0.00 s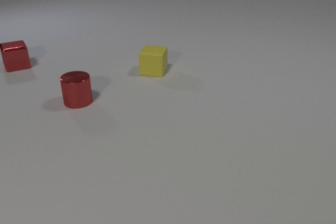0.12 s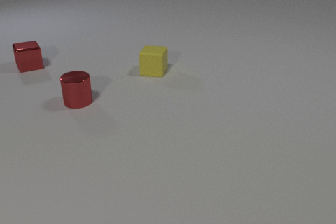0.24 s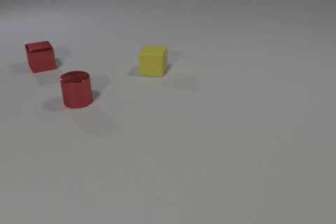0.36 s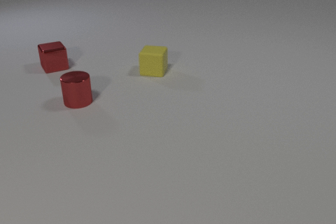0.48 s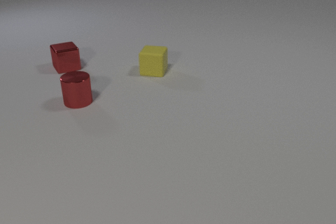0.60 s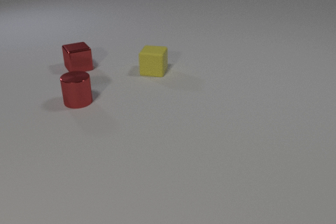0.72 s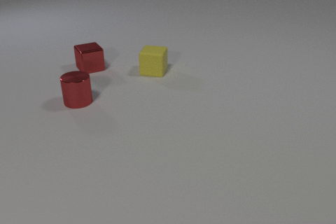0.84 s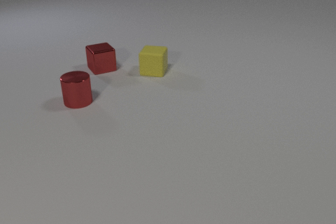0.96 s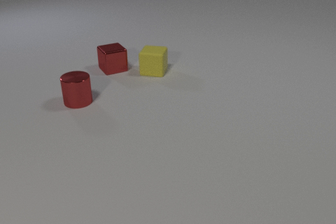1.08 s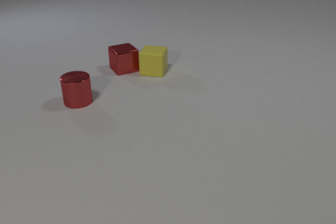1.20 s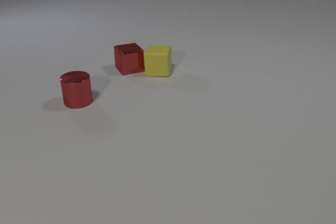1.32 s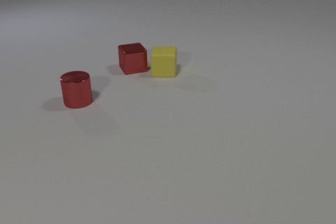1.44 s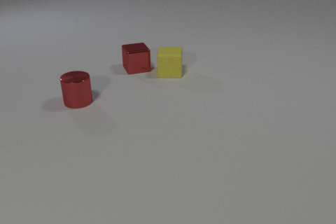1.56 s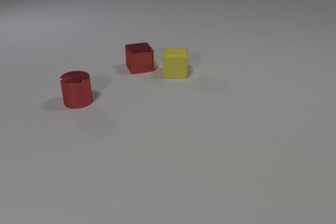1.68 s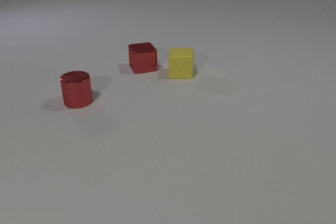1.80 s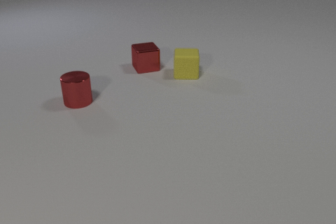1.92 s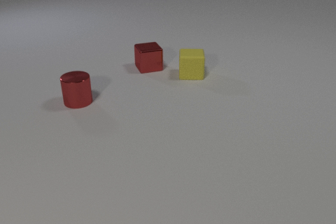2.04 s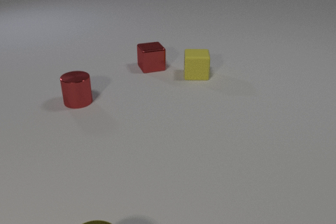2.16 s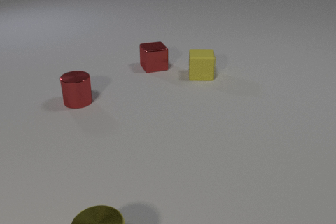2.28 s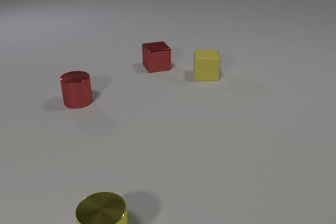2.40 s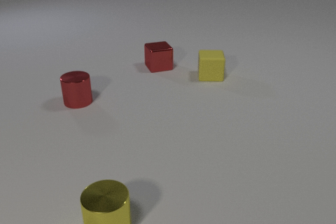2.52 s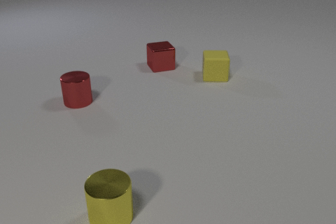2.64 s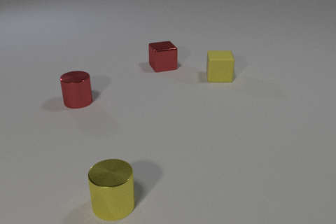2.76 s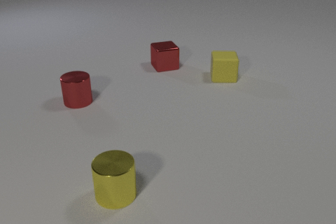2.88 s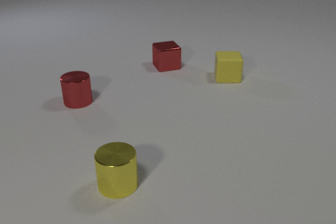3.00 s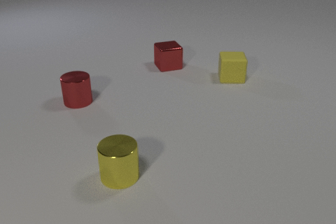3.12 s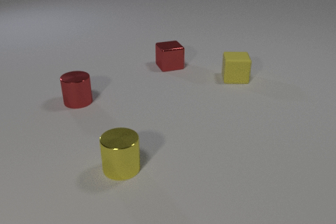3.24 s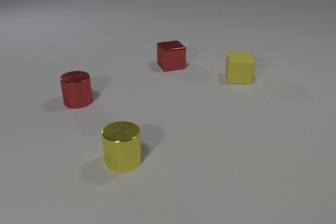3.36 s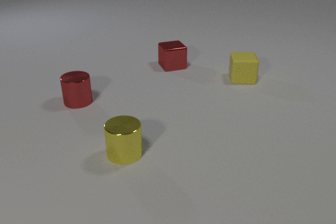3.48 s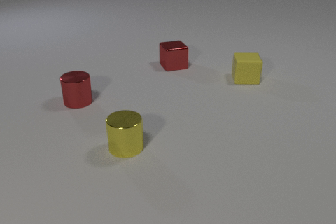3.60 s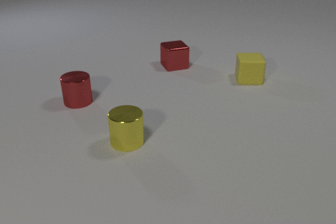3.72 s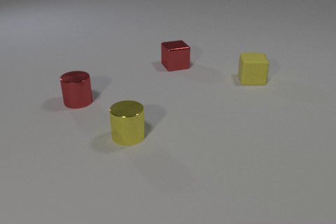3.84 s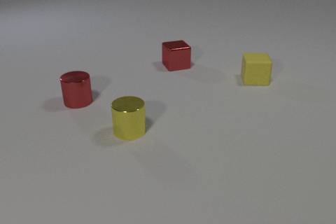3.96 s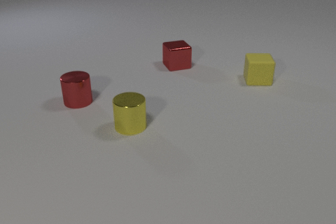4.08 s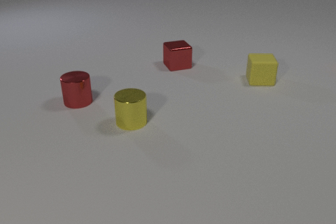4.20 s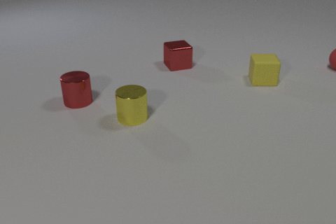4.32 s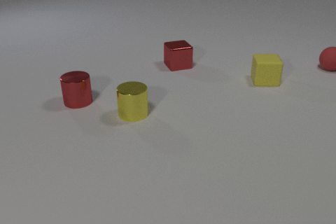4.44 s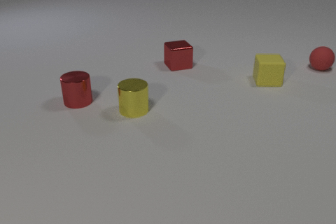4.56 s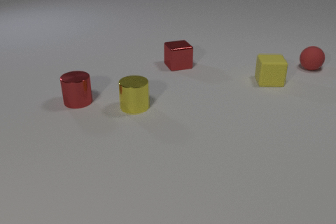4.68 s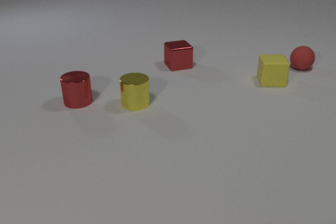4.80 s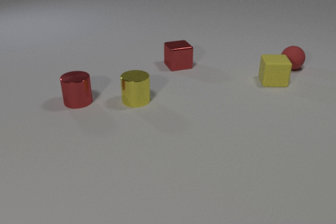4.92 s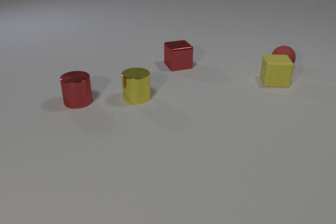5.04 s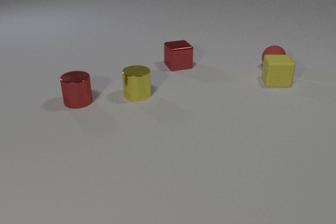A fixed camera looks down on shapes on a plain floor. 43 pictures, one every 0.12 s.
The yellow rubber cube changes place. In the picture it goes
to the right.
The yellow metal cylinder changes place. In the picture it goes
away from the camera.
0.00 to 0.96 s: The red metal cube slides to the right.
0.96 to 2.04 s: The red metal cube slides to the right. The yellow rubber cube slides to the right. The red metal cube and the yellow rubber cube collide.
2.04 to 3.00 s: The red metal cube slides to the right. The yellow rubber cube slides to the right. The yellow metal cylinder slides away from the camera.
3.00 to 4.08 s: The red metal cube slides to the right. The yellow rubber cube slides to the right. The yellow metal cylinder slides away from the camera.
4.08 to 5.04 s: The yellow rubber cube slides to the right. The red rubber sphere comes in at the right edge, rolls to the left. The yellow metal cylinder slides away from the camera.
How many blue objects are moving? 0.
How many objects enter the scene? 2.
What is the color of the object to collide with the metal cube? yellow.
